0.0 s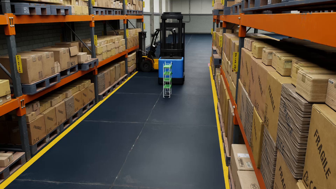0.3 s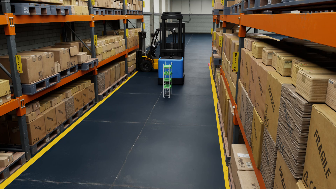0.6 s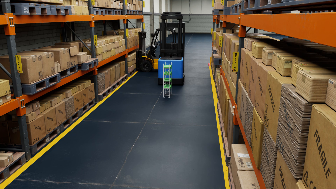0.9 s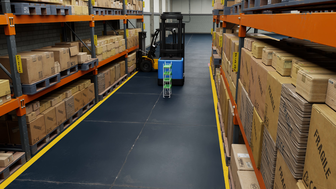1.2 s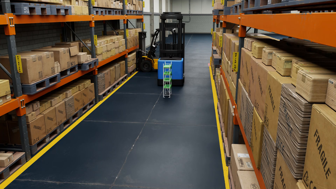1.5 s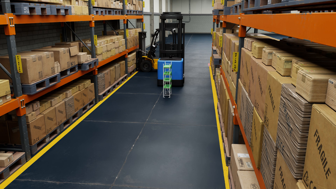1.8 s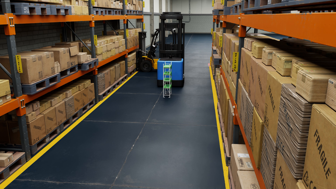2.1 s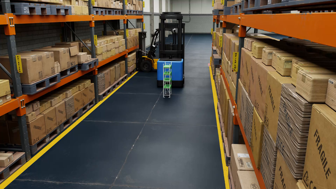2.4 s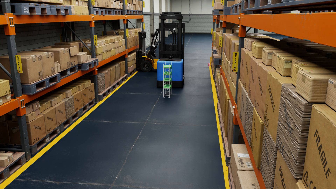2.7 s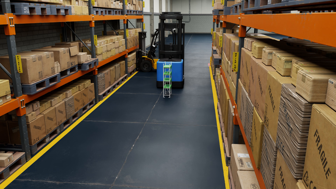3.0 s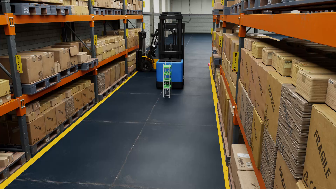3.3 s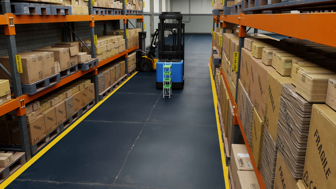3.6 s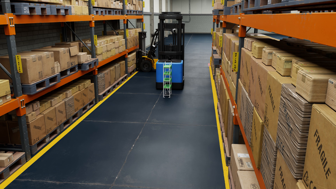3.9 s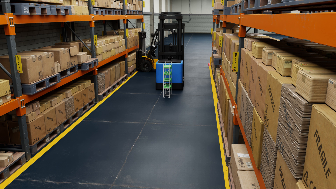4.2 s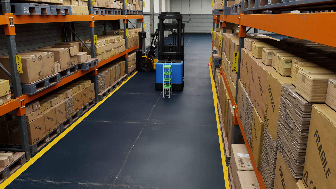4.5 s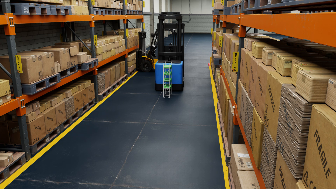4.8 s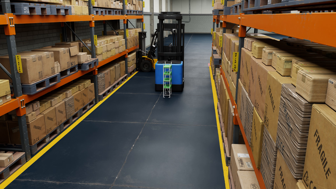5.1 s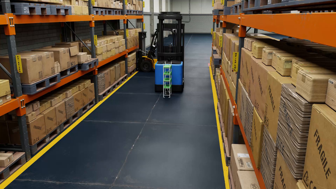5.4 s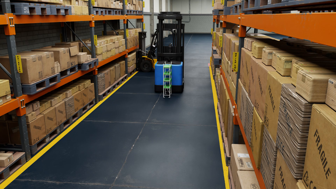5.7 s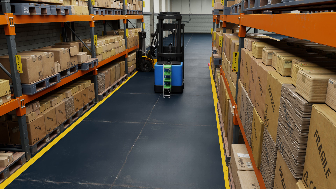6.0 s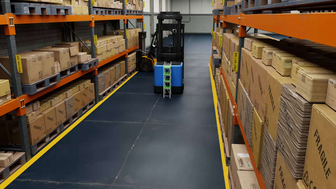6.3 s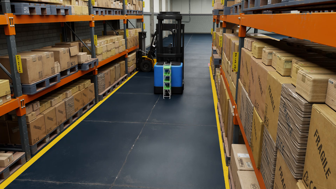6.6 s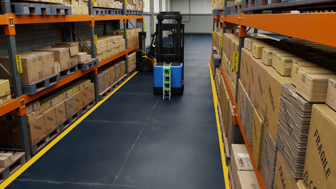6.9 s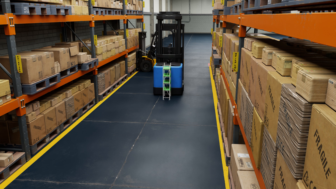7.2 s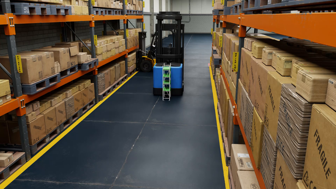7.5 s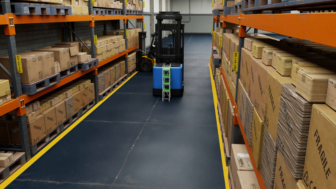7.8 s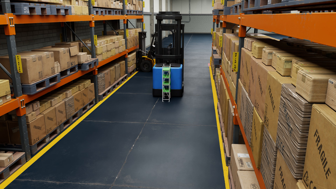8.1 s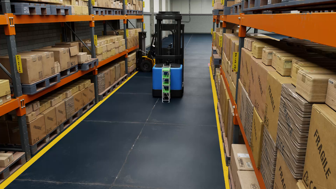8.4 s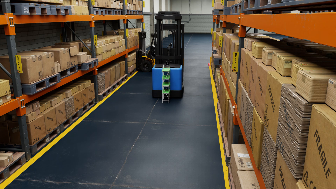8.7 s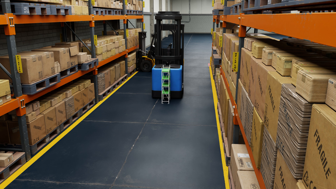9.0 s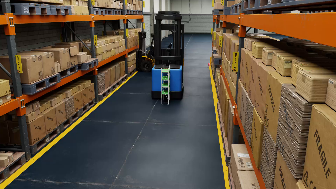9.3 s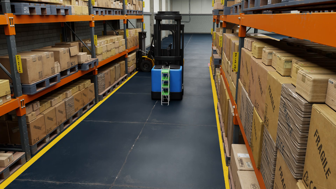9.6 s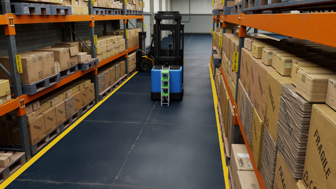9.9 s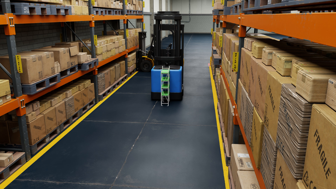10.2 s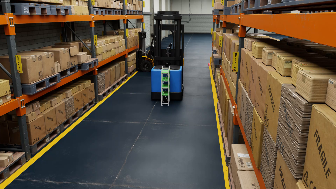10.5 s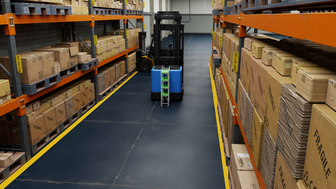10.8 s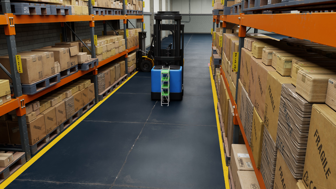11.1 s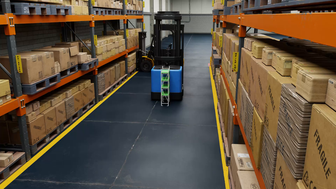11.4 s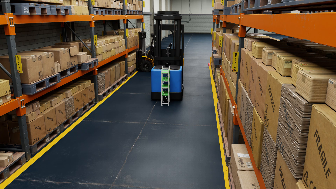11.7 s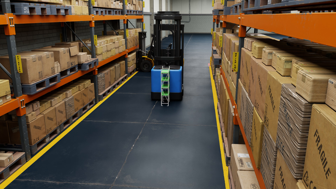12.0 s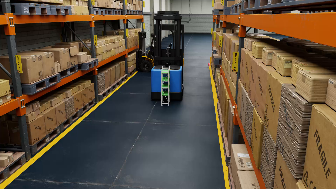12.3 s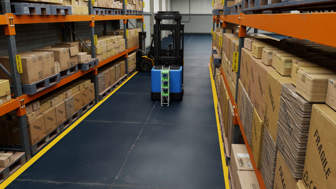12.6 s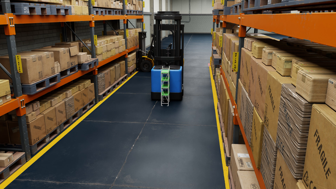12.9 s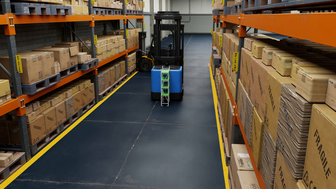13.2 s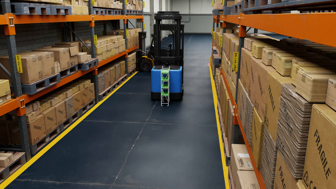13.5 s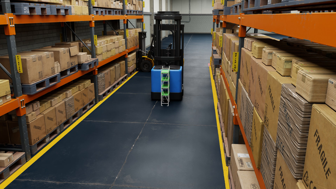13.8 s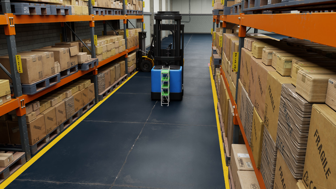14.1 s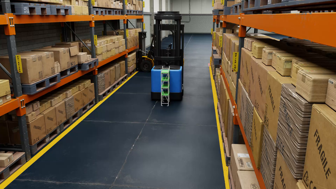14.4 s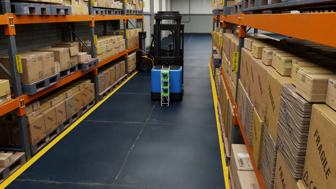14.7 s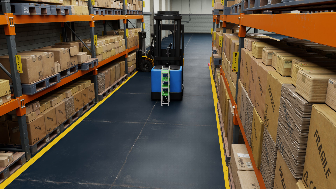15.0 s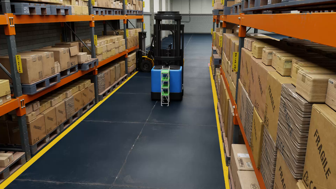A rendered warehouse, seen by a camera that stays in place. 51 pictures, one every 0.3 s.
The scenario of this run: A forklift runs into an object in its way.
